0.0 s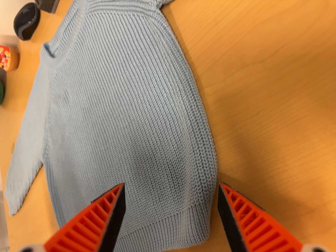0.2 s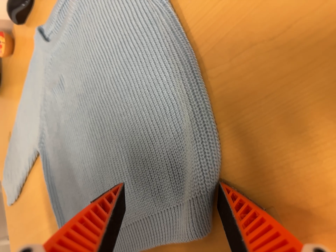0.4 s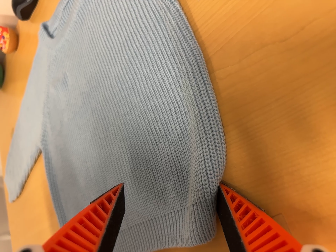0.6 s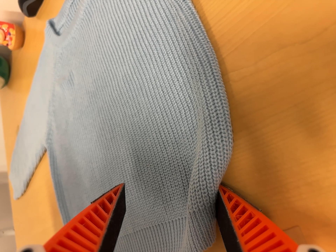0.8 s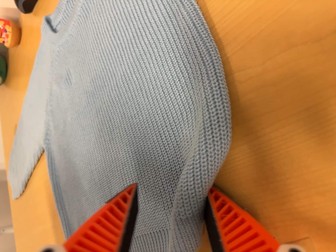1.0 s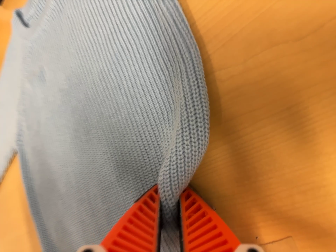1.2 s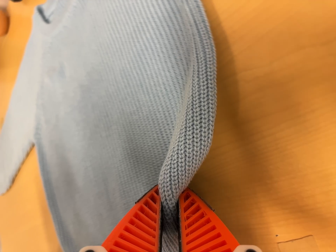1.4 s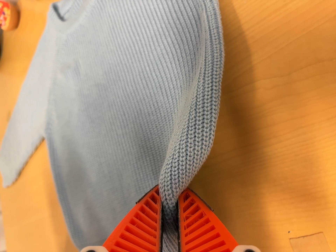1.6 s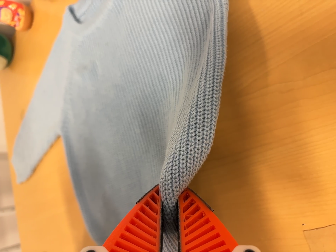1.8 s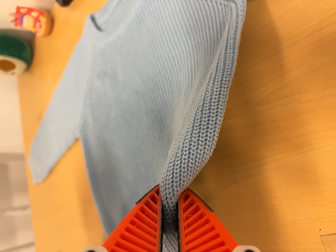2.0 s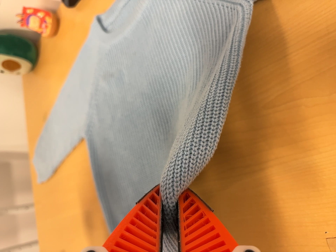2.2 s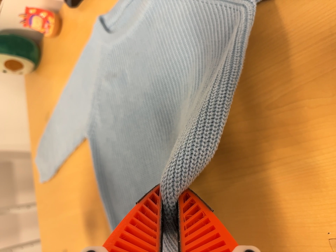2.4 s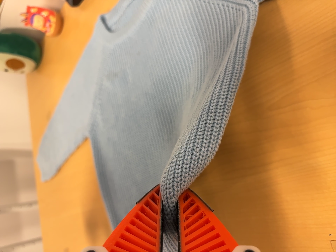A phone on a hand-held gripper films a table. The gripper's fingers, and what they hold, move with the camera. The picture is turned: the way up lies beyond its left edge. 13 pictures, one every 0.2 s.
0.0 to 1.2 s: The camera travels forward, about 5 cm, so what stands in front looms larger.
1.2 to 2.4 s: The camera travels to its left and backward, about 8 cm, so close, fixed things drift to the right.
The film runs forward here.
